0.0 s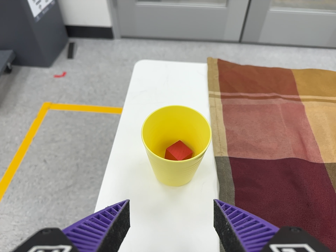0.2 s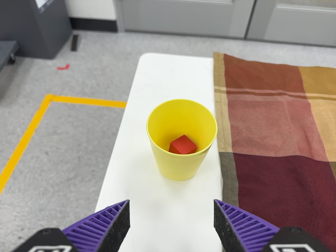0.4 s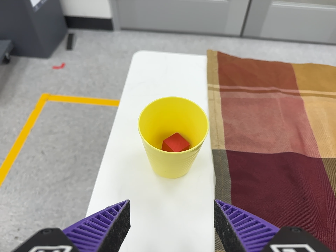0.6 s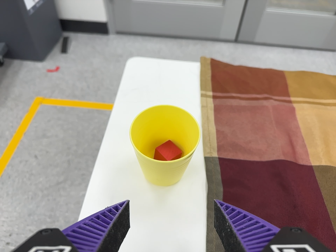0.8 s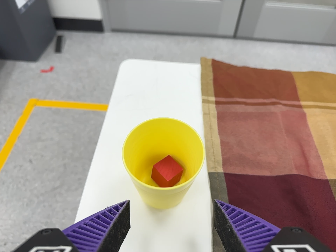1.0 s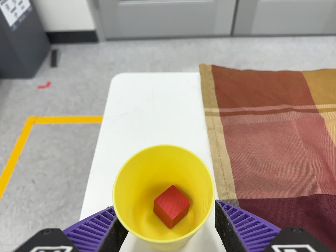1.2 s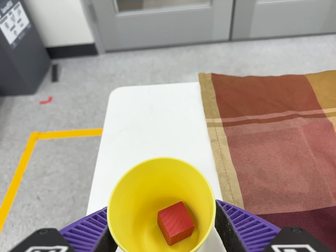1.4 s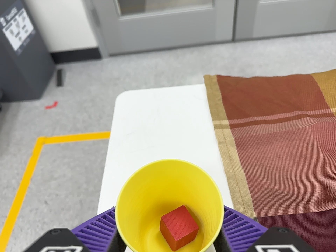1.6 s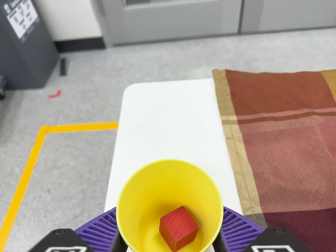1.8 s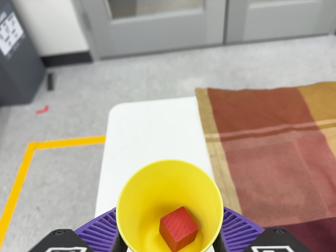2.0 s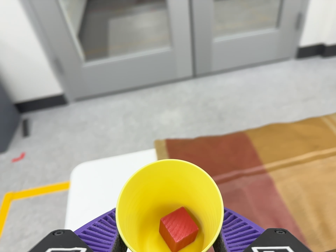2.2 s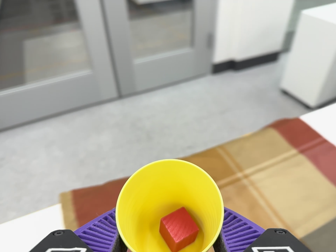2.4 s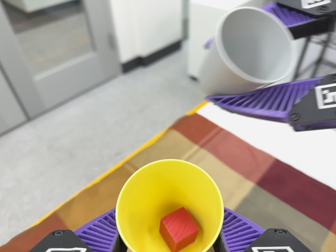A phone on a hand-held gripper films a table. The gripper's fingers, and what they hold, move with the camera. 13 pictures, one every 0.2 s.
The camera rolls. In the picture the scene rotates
counterclockwise.
The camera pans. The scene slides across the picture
to the left.
0.0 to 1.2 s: The camera travels forward and toward the top of its view, about 10 cm, so what stands in front looms larger.
1.2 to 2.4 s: The camera swings to its right by about 35 degrees, and the scene slides to the left. It travels to its right and toward the top of its view, about 22 cm, so close, fixed things drift to the left. Its aim tips toward the top of its view by about 10 degrees, and the scene shifts downward. It rolls about its line of sight by about 30 degrees, and the scene rotates counterclockwise.
The film runs backward here.
